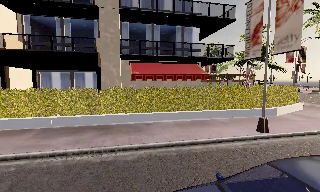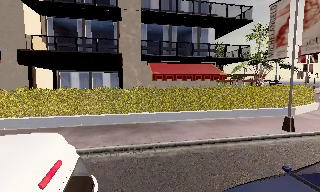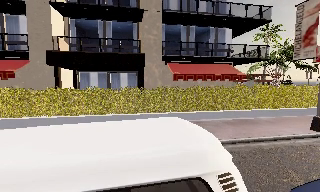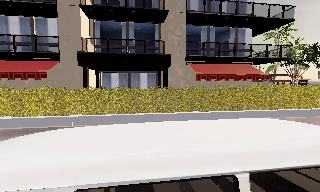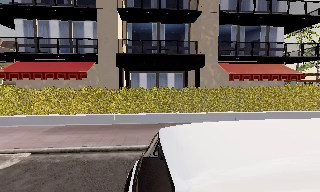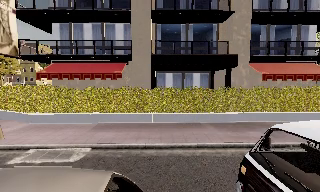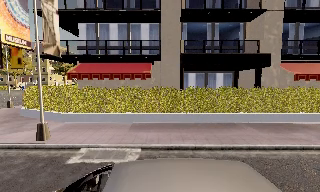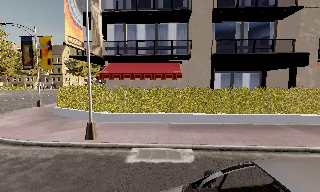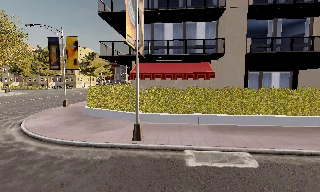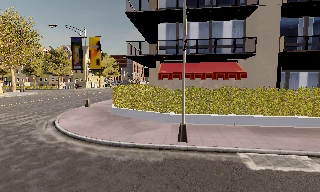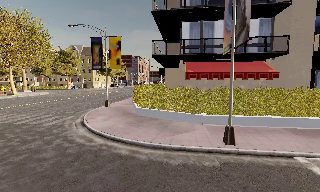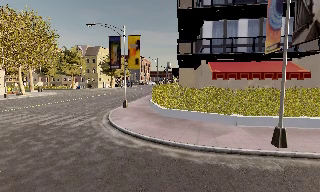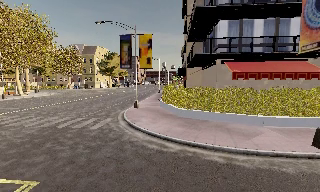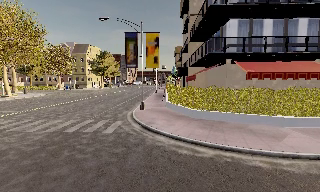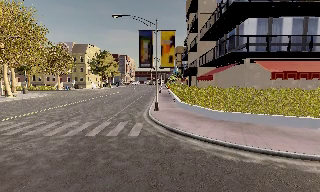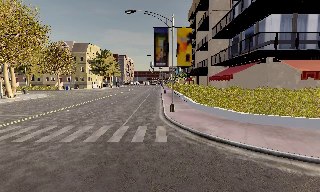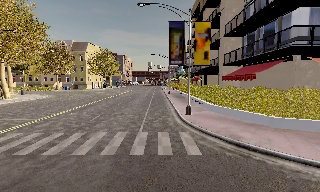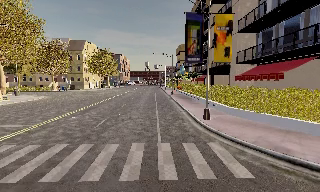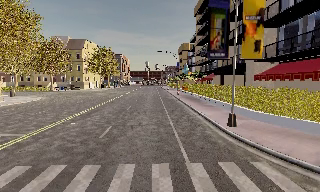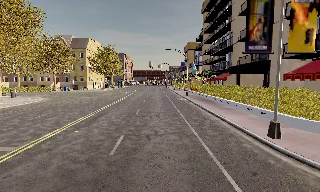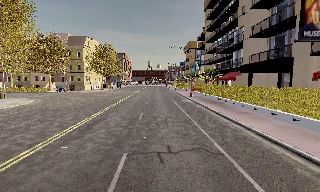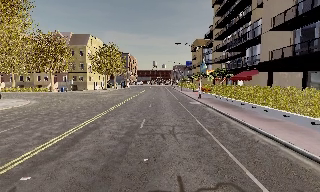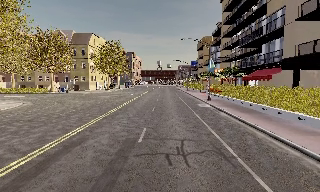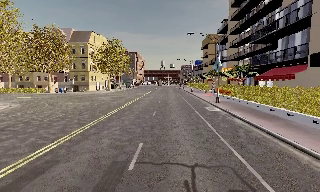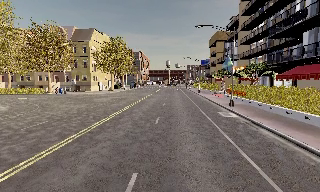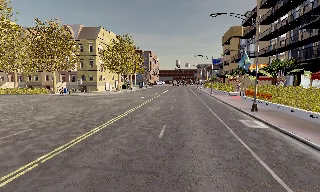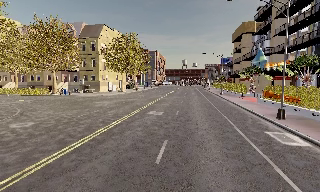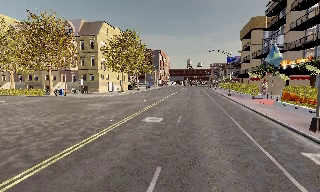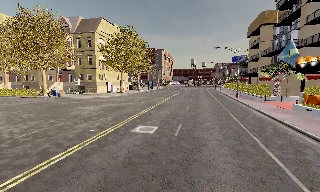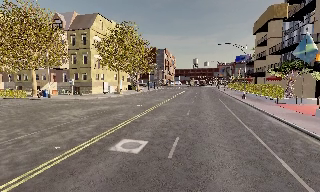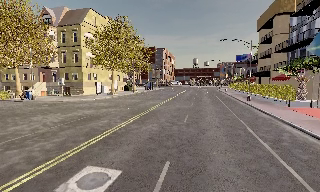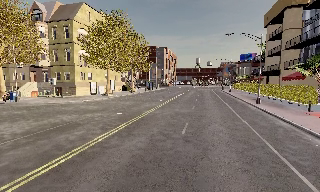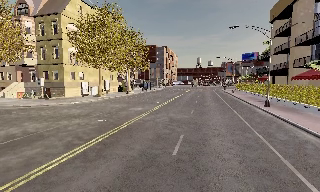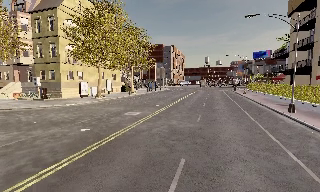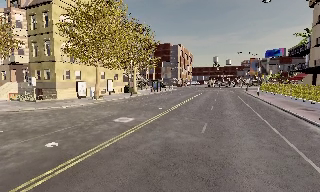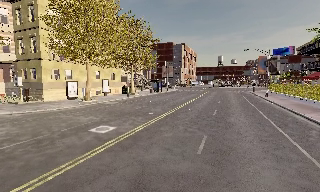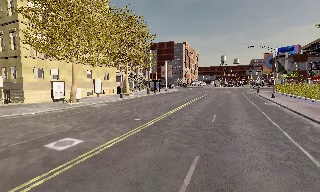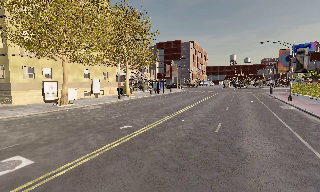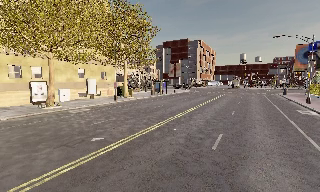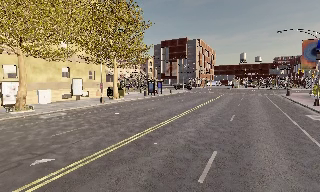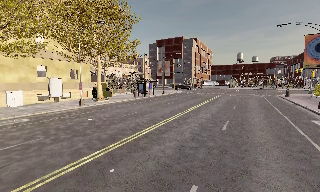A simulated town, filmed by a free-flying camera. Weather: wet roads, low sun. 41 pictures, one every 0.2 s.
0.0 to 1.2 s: The camera pans to its left, which is counterclockwise from overhead, by about 10 degrees. It travels to its left, about 9 m, so close, fixed things drift to the right.
1.2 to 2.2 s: The camera travels to its left, about 8 m, so close, fixed things drift to the right.
2.2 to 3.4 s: The camera travels to its left and forward, about 10 m, so close, fixed things drift to the right.
3.4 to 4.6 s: The camera travels forward, about 12 m, so what stands in front looms larger.
4.6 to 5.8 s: The camera pans to its left, which is counterclockwise from overhead, by about 10 degrees. It travels forward, about 14 m, so what stands in front looms larger.
5.8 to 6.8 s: The camera travels forward, about 12 m, so what stands in front looms larger.
6.8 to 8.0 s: The camera travels forward and to its right, about 14 m, so what stands in front looms larger.
The film runs forward here.
